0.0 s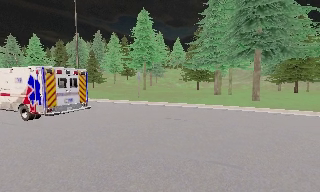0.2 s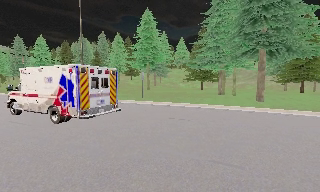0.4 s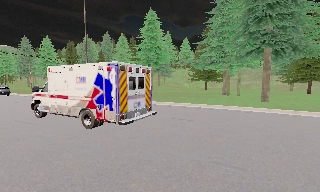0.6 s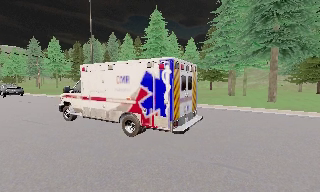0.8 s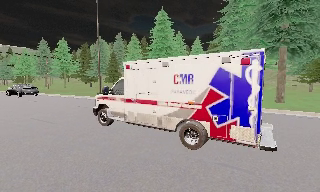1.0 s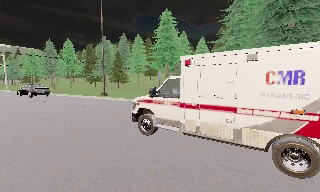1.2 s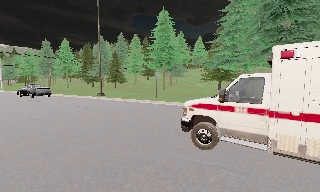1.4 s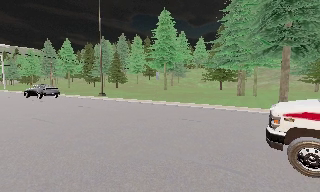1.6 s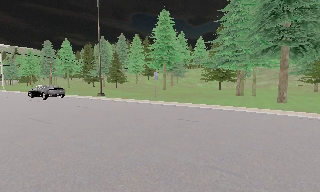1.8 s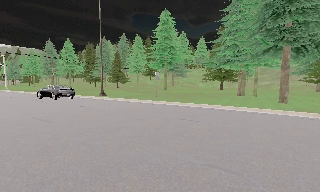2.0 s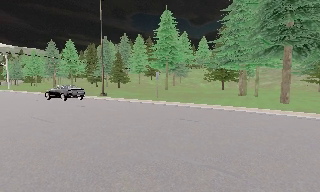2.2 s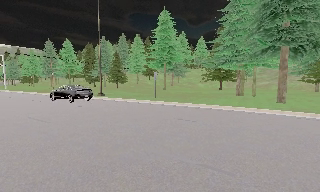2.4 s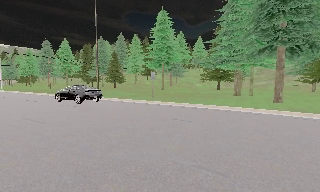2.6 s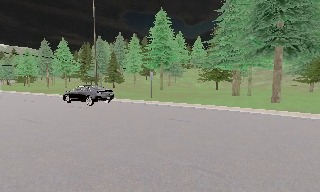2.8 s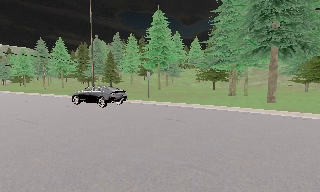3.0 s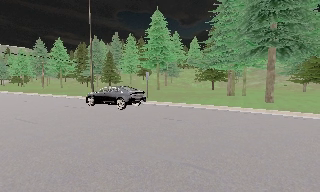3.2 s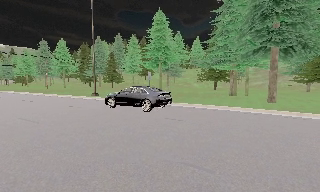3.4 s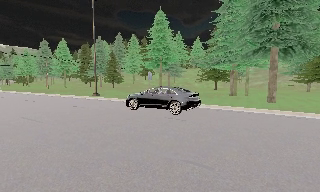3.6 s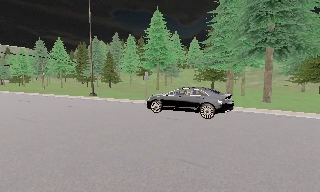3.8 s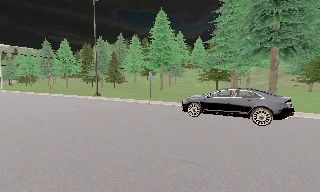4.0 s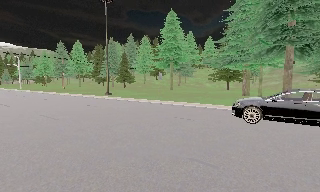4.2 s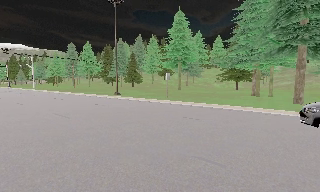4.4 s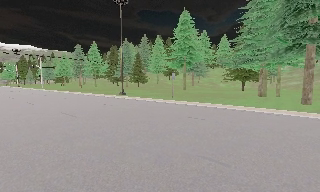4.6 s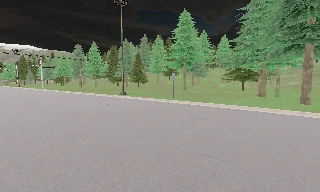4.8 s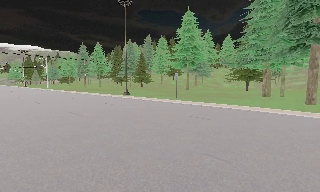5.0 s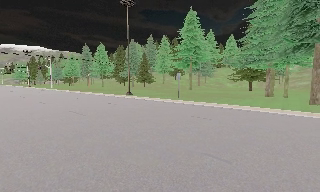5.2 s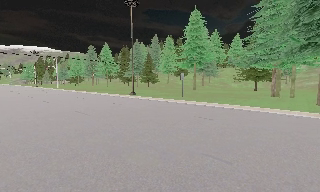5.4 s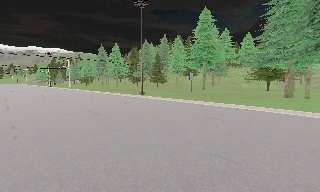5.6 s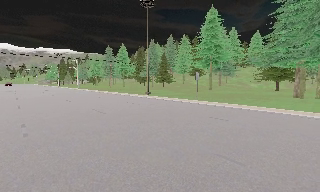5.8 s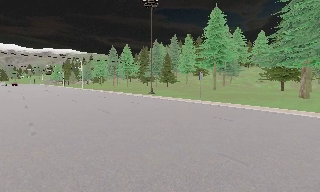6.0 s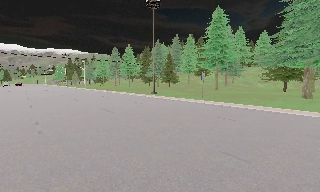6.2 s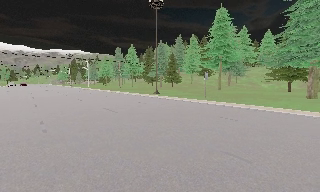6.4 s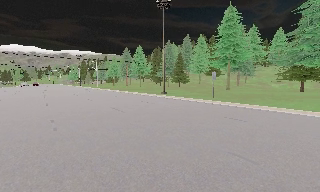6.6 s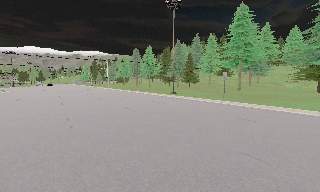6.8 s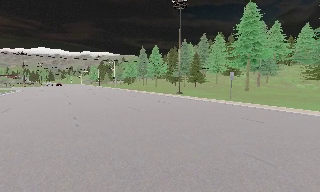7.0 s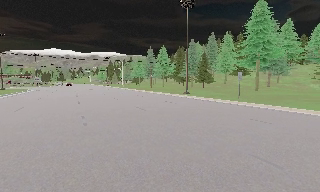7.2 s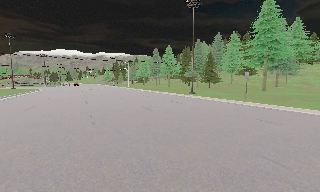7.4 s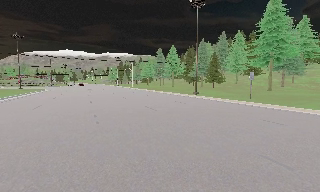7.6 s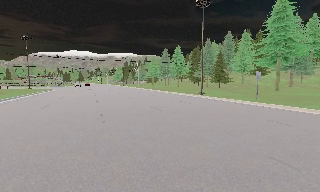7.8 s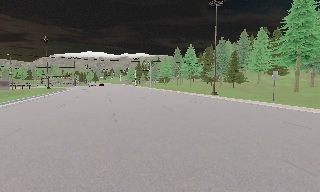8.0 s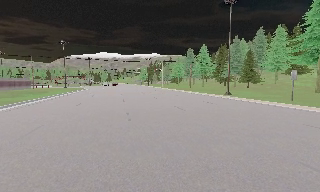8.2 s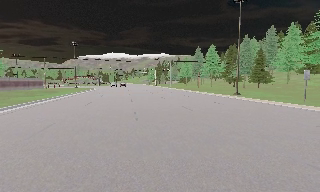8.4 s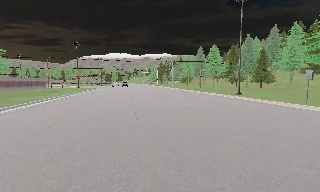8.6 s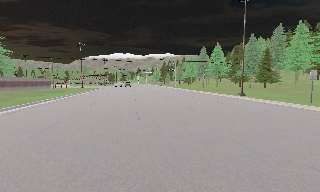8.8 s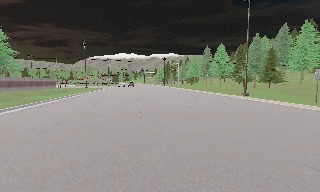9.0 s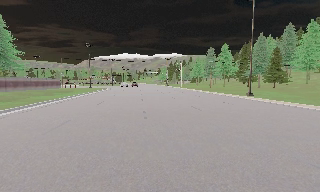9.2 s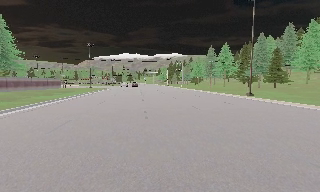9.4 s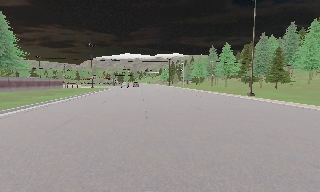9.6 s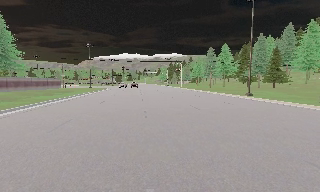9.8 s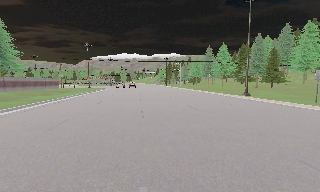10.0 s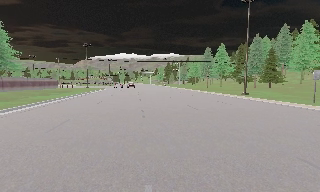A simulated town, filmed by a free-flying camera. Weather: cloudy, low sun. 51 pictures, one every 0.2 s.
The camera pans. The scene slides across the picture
to the right.
The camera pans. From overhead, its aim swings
counterclockwise.
0.0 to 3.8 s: The camera travels to its right, about 1 m.
3.8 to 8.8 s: The camera pans to its left, which is counterclockwise from overhead, by about 50 degrees. It travels backward, about 1.5 m.
8.8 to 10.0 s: The camera shifts only a little, or ends up much as it began.
The film runs backward here.
